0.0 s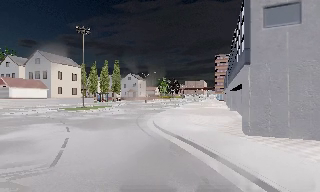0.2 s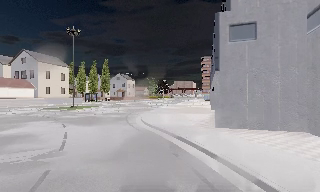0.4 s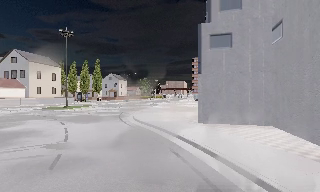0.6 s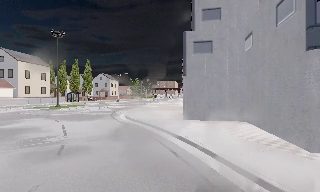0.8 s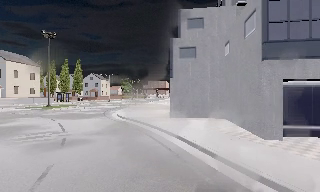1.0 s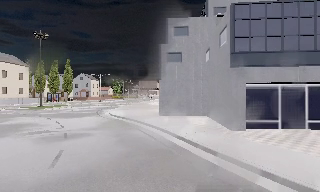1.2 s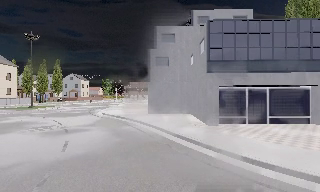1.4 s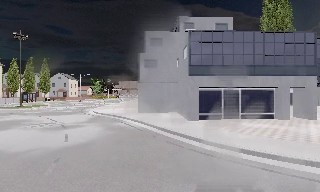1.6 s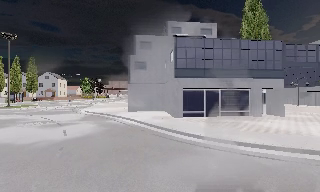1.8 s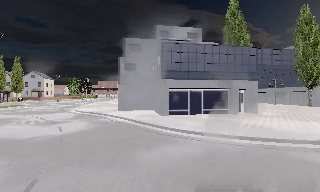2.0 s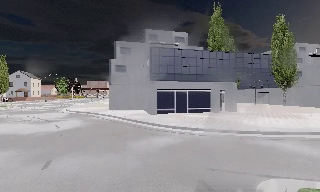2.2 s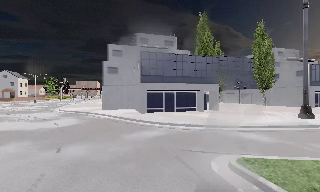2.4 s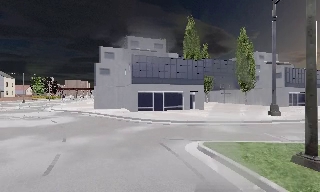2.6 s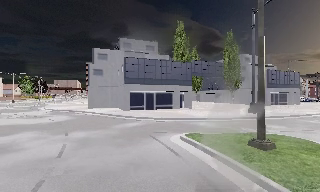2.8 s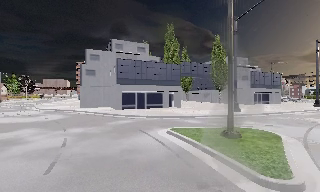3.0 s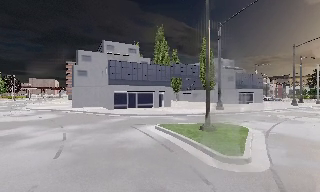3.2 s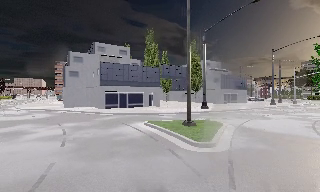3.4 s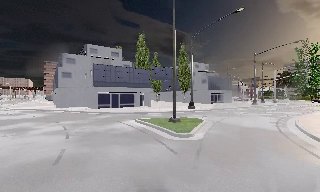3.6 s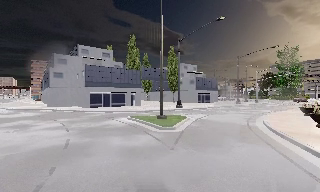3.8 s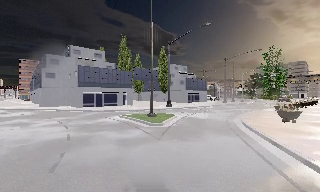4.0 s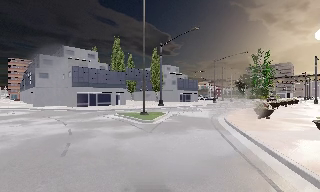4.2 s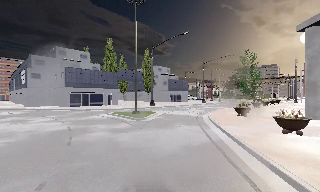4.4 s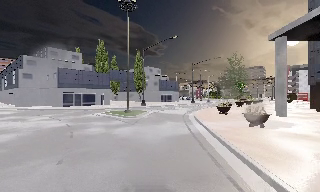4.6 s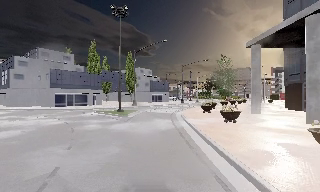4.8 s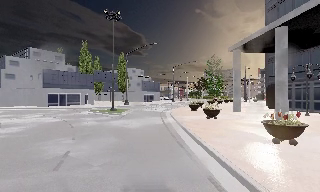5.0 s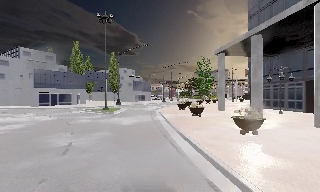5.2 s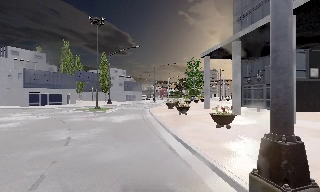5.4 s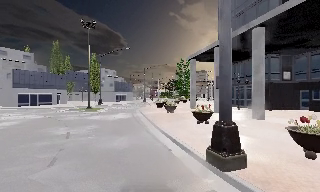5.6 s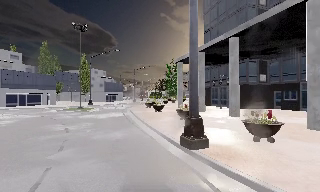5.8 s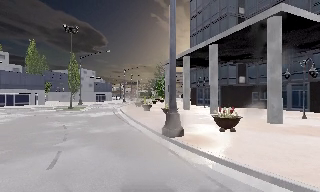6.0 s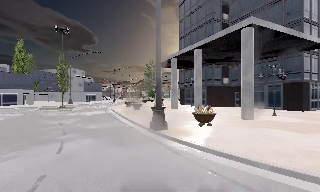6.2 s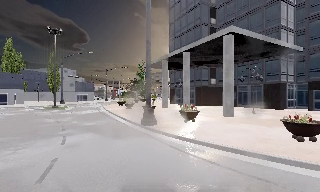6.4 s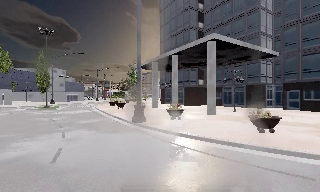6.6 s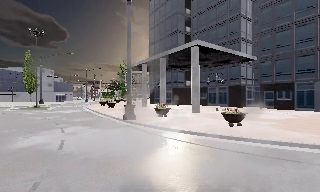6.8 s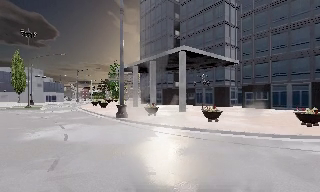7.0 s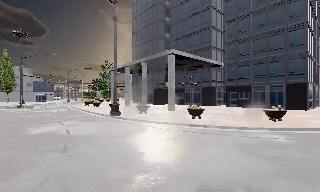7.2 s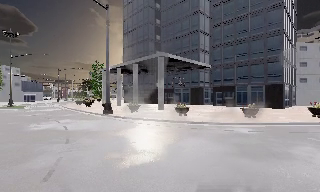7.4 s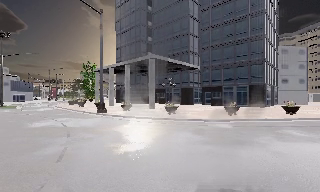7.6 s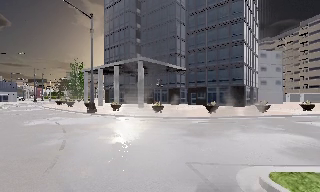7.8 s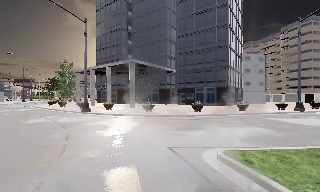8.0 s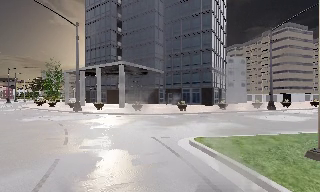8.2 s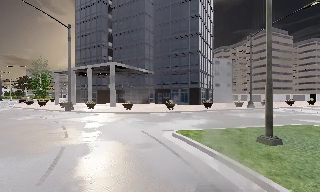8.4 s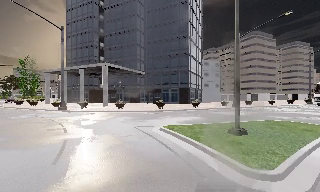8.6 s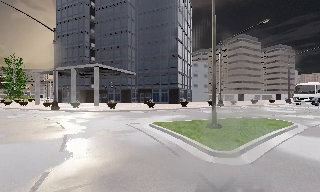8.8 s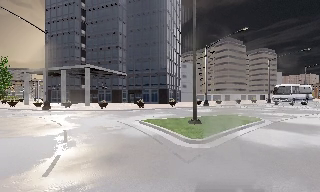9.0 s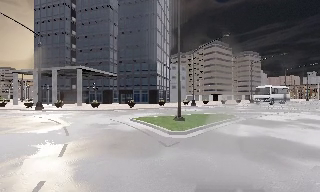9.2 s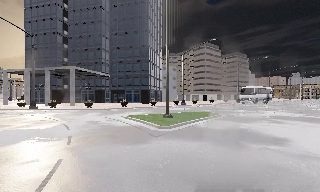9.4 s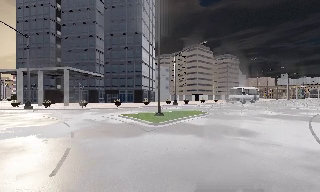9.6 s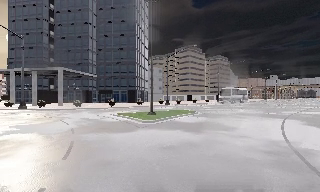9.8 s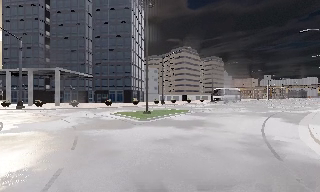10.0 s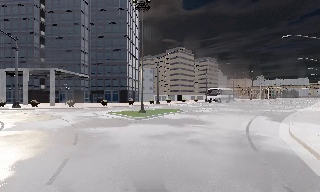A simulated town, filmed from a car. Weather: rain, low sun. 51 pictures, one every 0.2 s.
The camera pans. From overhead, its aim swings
clockwise.
The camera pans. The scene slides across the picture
to the left.
0.0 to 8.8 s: The camera pans to its right, which is clockwise from overhead, by about 140 degrees. It travels backward, about 55 m.
8.8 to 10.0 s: The scene slides to the left, as the camera pans about 15 degrees to its right. It travels backward, about 7 m, so what stands in front gets smaller. It loses speed.
The film runs backward here.
